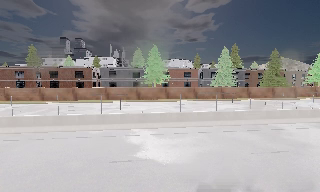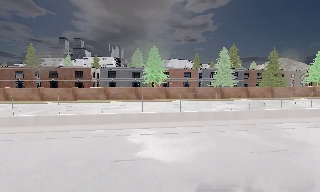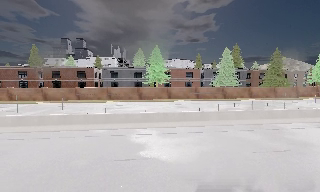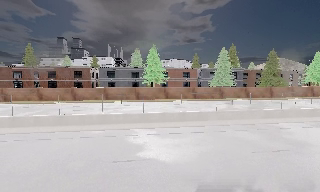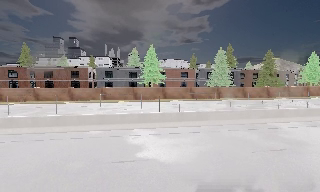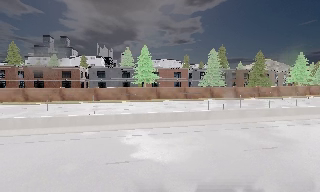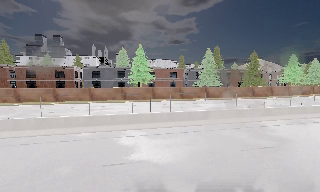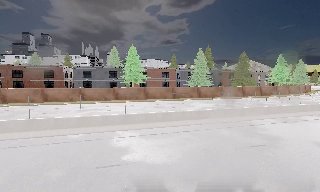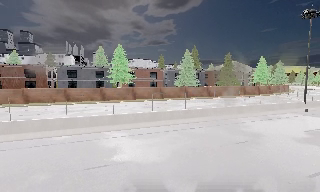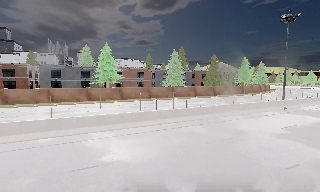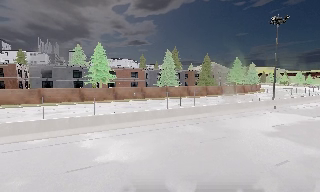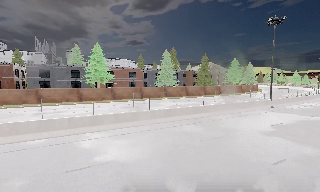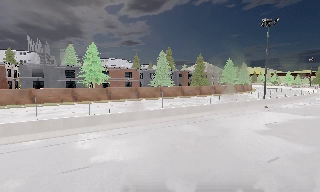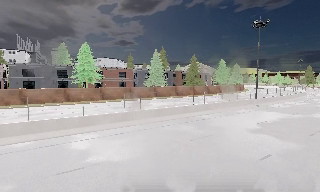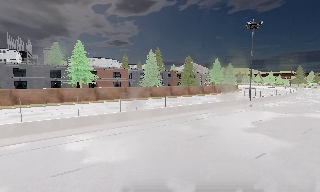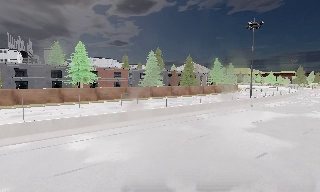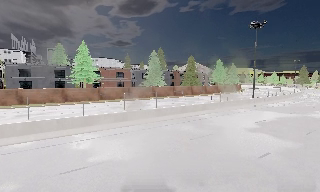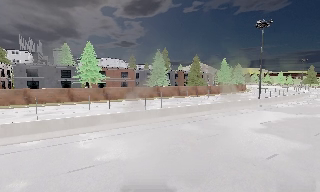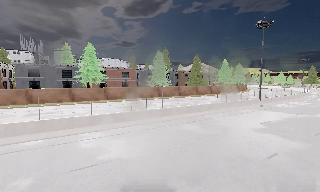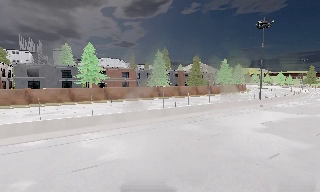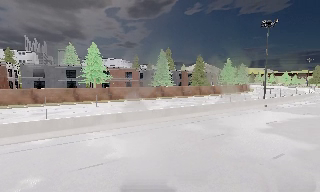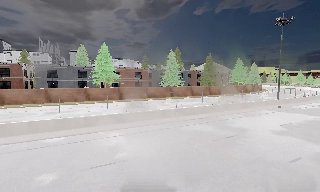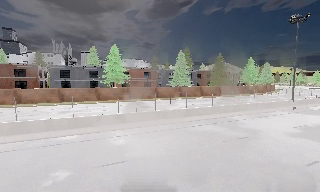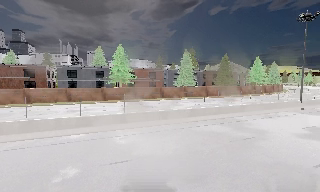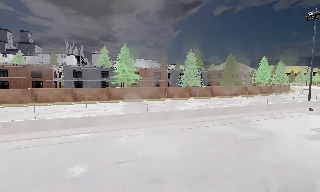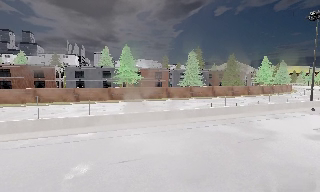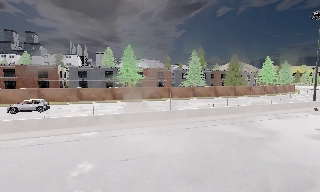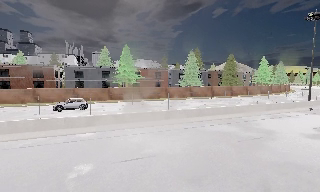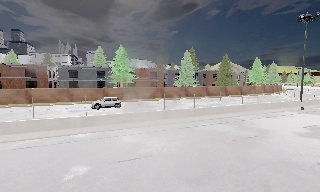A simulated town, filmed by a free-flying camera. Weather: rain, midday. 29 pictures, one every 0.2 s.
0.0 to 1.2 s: The camera travels to its left, about 0.5 m.
1.2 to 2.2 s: The scene slides to the left, as the camera pans about 15 degrees to its right.
2.2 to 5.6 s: The camera travels to its left and backward, about 1.5 m, so close, fixed things drift to the right.
The film runs backward here.
